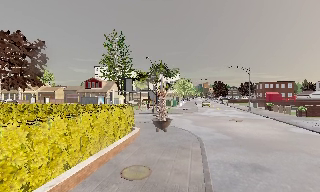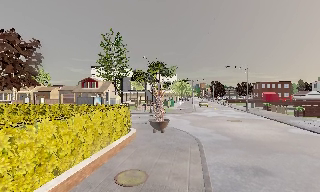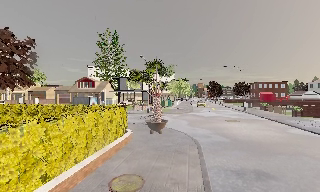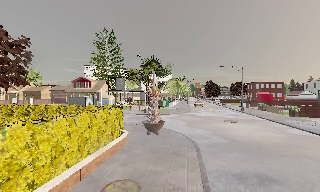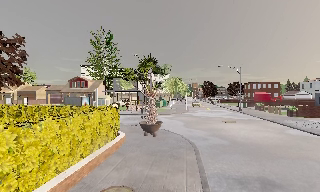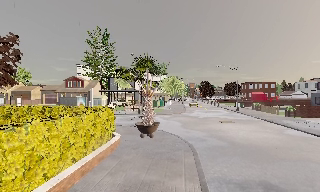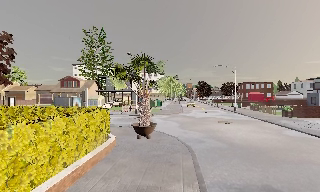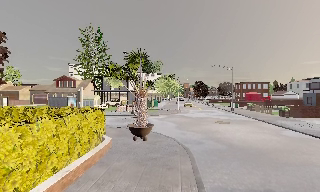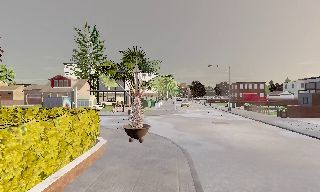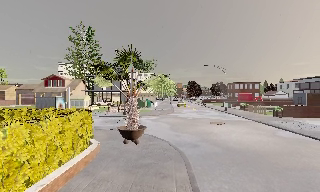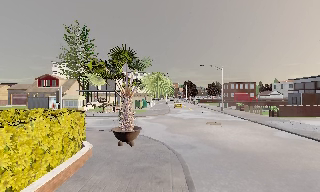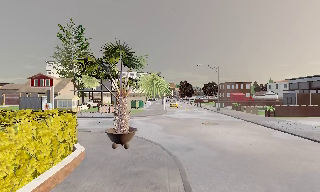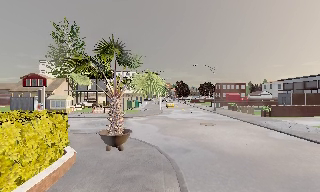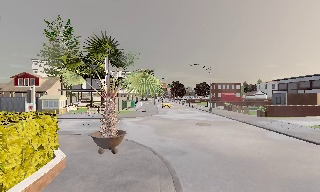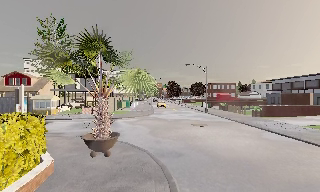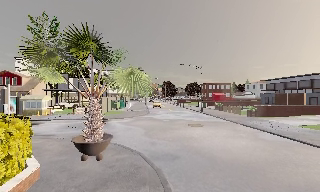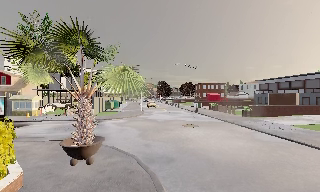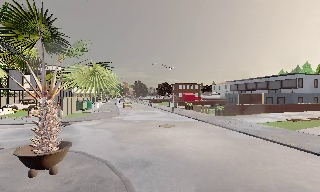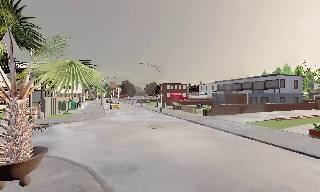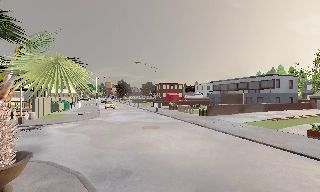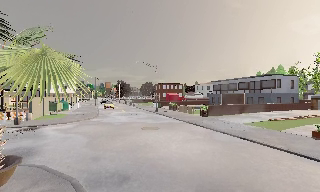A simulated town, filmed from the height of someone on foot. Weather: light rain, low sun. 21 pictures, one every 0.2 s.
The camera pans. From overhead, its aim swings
clockwise.
The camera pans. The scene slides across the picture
to the left.
0.0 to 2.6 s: The camera swings to its right by about 15 degrees, and the scene slides to the left. It travels forward, about 4 m, so what stands in front looms larger.
2.6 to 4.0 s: The camera swings to its right by about 20 degrees, and the scene slides to the left. It travels forward, about 2.5 m, so what stands in front looms larger.
The film runs forward here.
